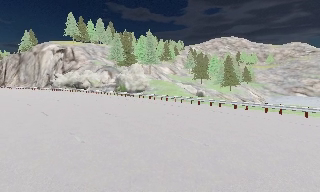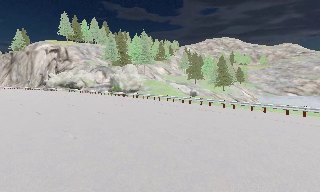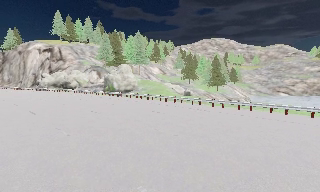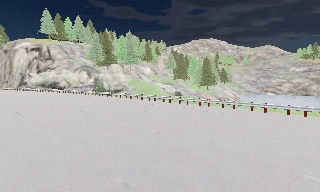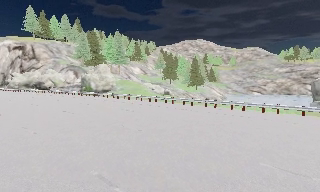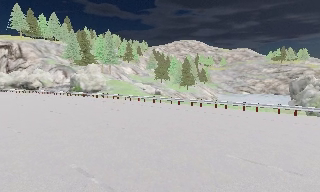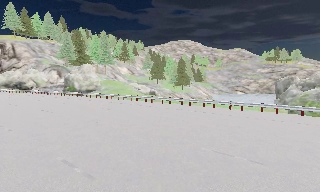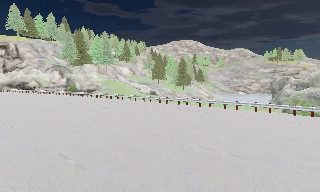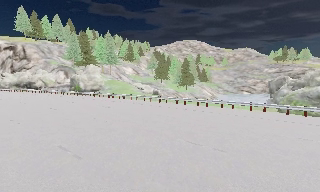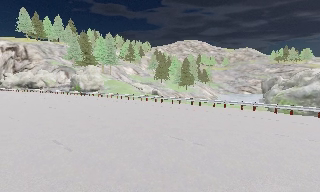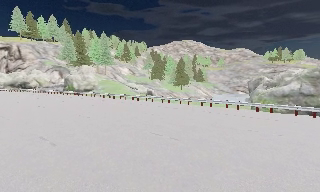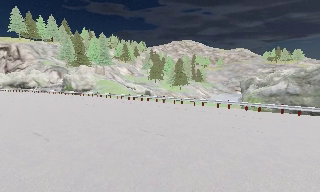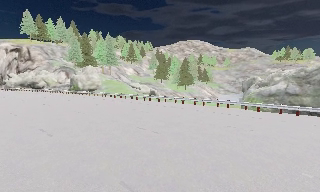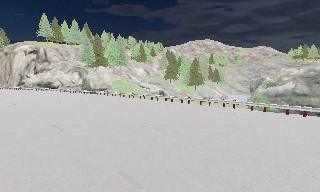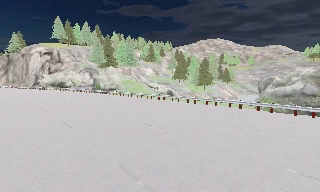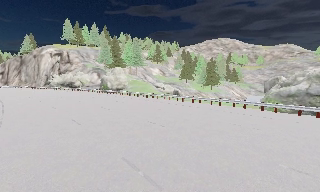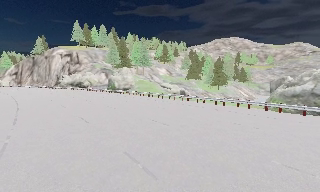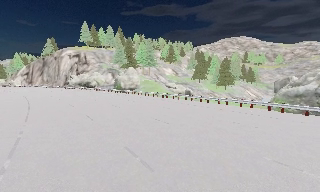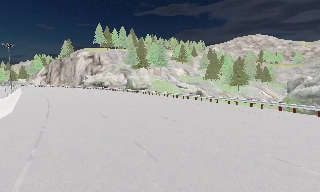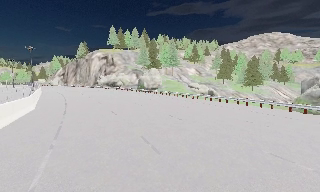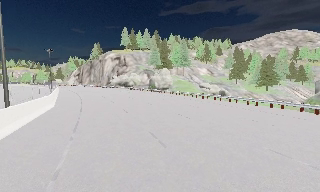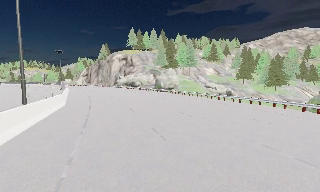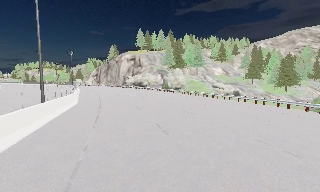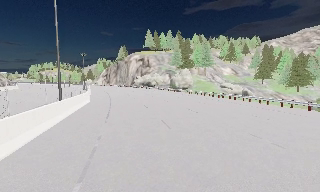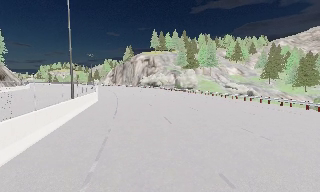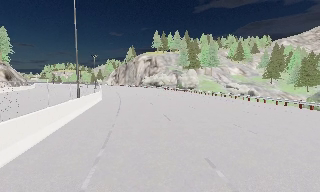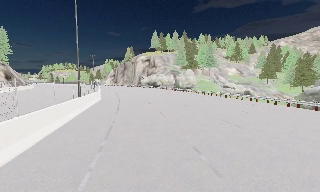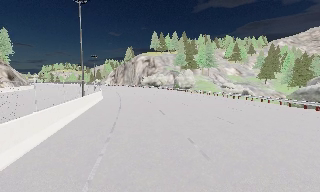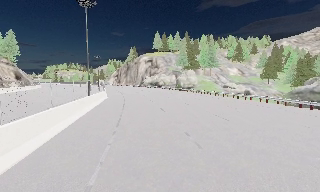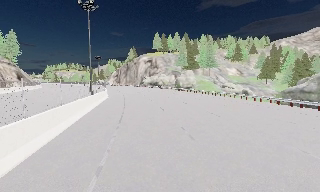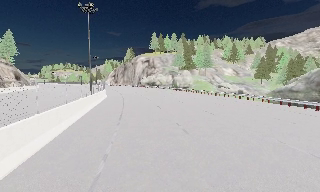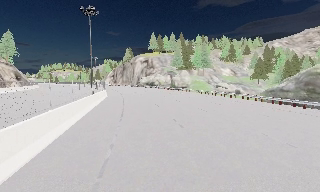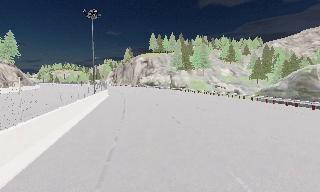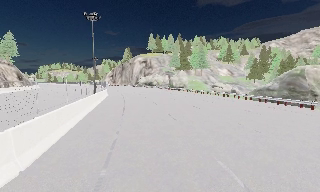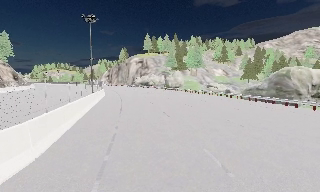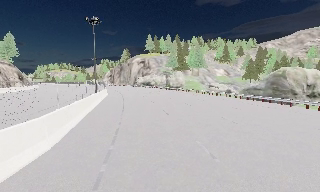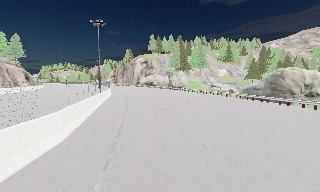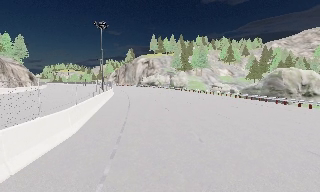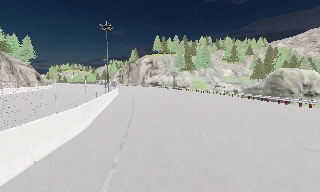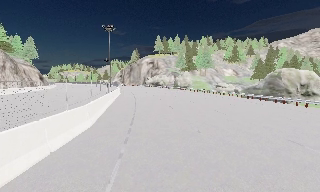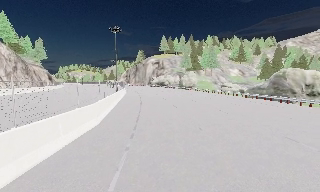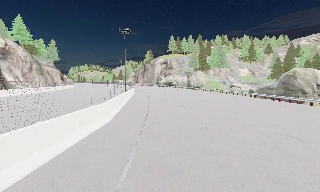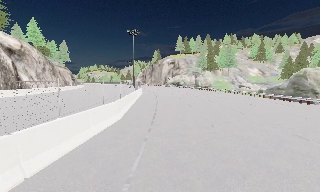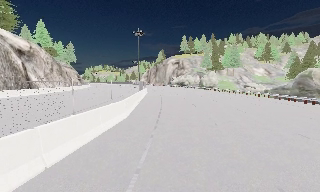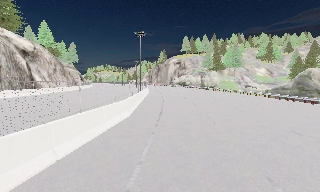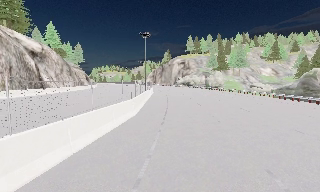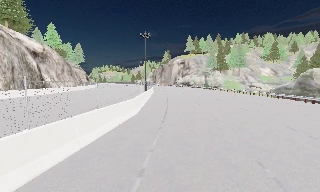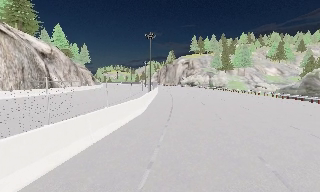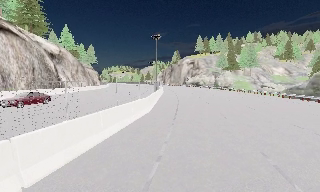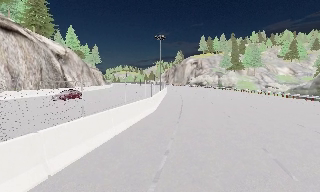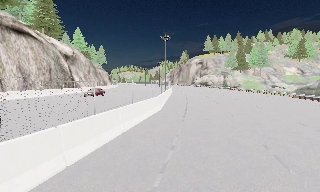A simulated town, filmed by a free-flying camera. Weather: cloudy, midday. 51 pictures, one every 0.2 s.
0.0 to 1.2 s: The camera pans to its right, which is clockwise from overhead, by about 15 degrees. It travels backward and to its right, about 4 m, so what stands in front gets smaller.
1.2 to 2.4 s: The camera travels to its right and backward, about 5 m, so close, fixed things drift to the left.
2.4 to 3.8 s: The camera pans to its left, which is counterclockwise from overhead, by about 25 degrees. It travels backward and to its right, about 3.5 m, so what stands in front gets smaller.
3.8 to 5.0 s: The camera pans to its left, which is counterclockwise from overhead, by about 15 degrees. It travels backward, about 5 m, so what stands in front gets smaller.
5.0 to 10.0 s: The camera pans to its left, which is counterclockwise from overhead, by about 20 degrees. It travels backward, about 16 m, so what stands in front gets smaller. It loses speed.
The film runs backward here.
